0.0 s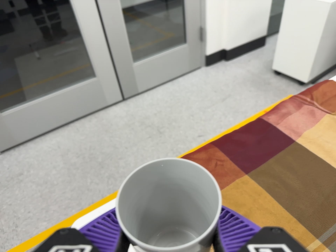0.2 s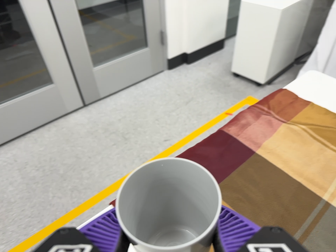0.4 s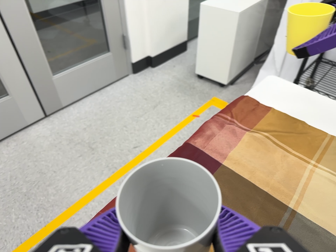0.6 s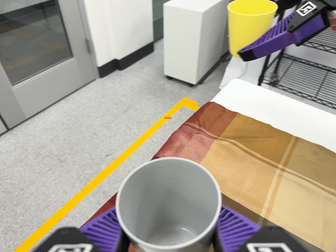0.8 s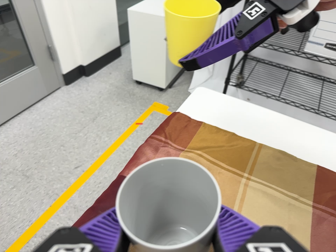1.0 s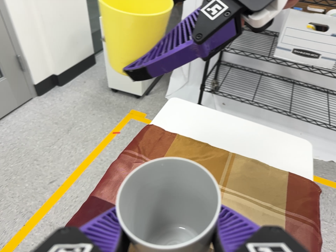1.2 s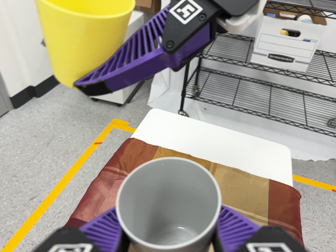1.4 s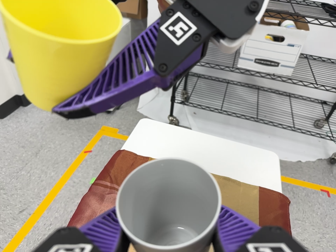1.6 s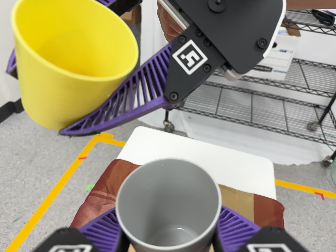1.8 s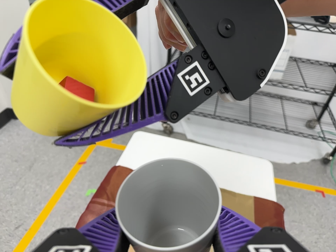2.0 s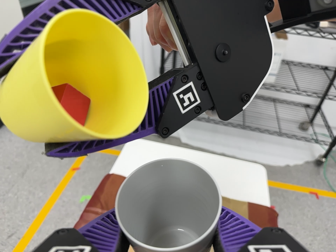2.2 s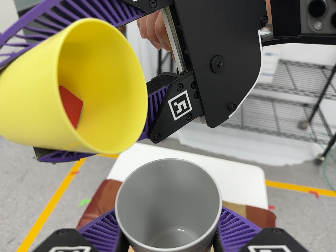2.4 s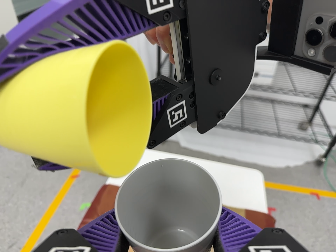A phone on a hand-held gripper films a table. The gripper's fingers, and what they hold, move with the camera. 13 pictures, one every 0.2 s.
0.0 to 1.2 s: The camera pans to its right by about 35 degrees. It travels toward the top of its view, to its right and forward, about 20 cm, so close, fixed things drift downward. It rolls about its line of sight by about 20 degrees, and the scene rotates counterclockwise.
1.2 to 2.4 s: The camera travels toward the top of its view, about 8 cm, so close, fixed things drift downward.
The film runs forward here.
